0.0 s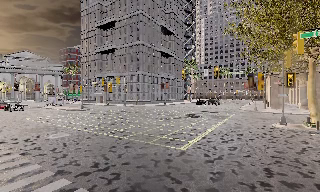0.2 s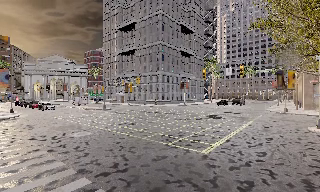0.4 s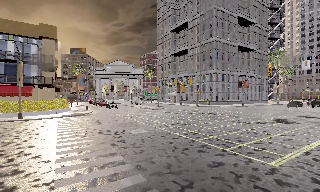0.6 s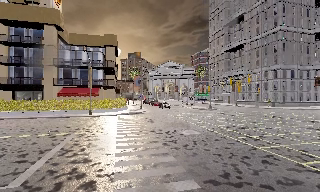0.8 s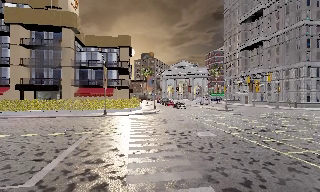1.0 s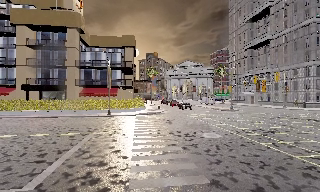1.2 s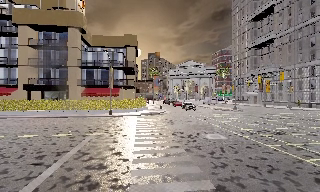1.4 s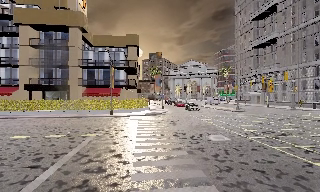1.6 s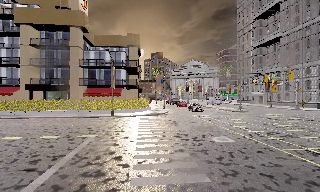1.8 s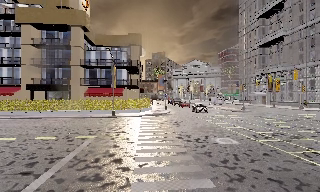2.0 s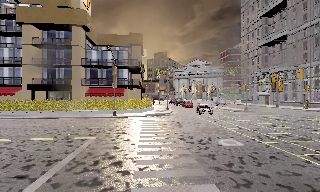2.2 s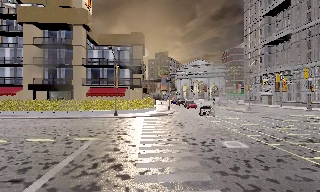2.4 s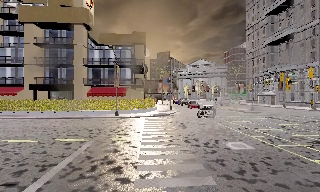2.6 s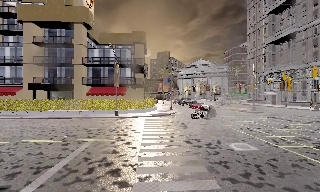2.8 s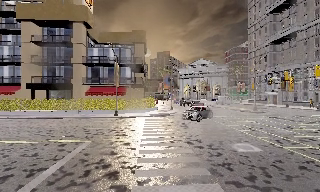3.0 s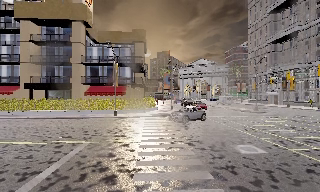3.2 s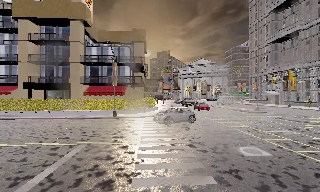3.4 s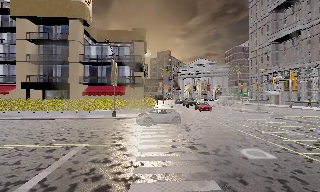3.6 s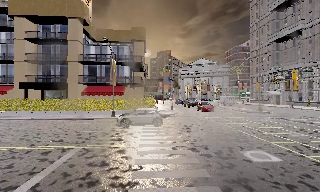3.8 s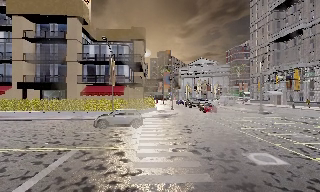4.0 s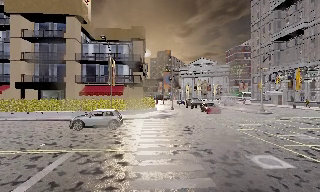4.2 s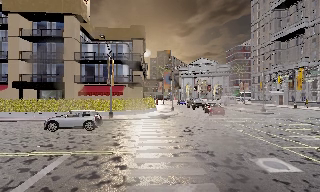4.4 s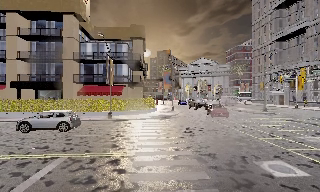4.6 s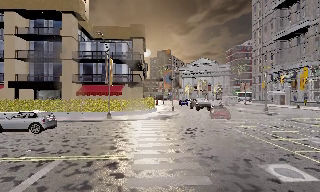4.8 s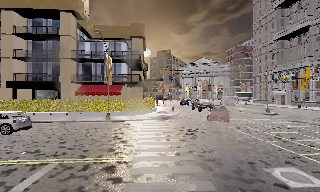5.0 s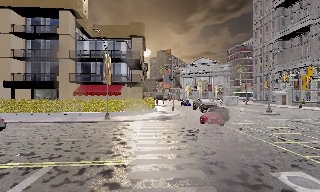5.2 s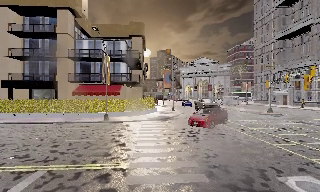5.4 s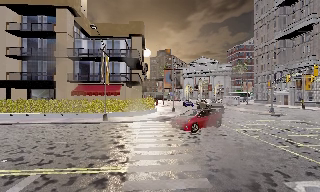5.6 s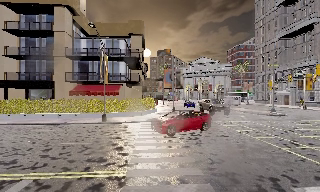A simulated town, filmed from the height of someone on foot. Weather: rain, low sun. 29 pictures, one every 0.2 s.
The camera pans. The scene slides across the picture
to the right.
The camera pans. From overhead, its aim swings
counterclockwise.
0.0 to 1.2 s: The scene slides to the right, as the camera pans about 50 degrees to its left. It travels forward, about 2 m.
1.2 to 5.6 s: The camera travels forward, about 6 m, so what stands in front looms larger.
The film runs forward here.
